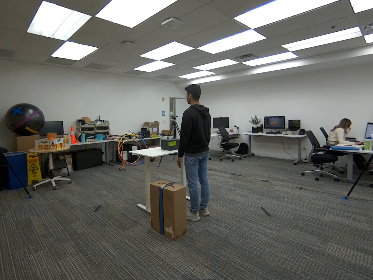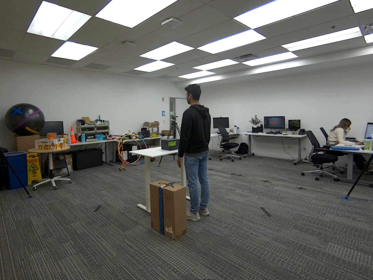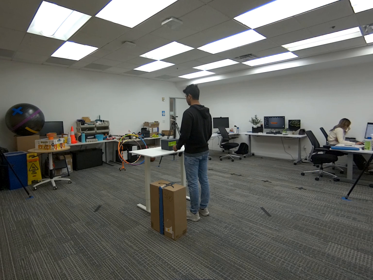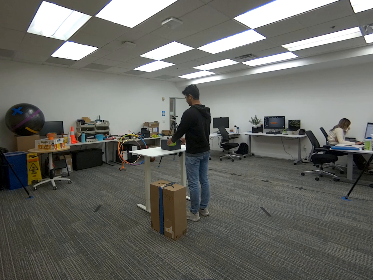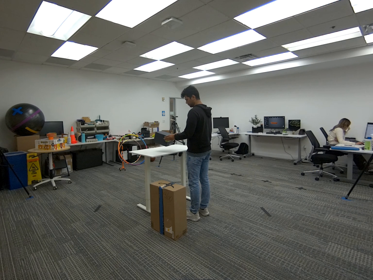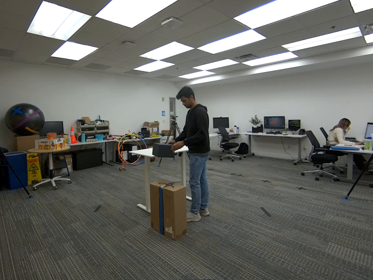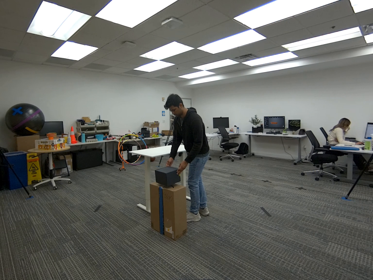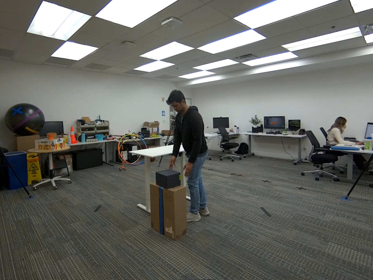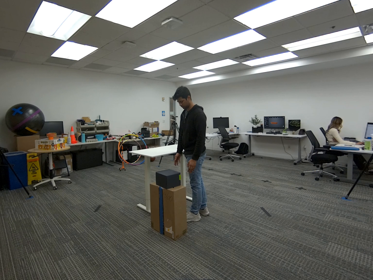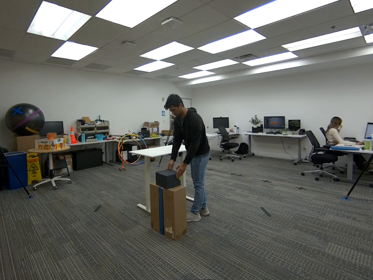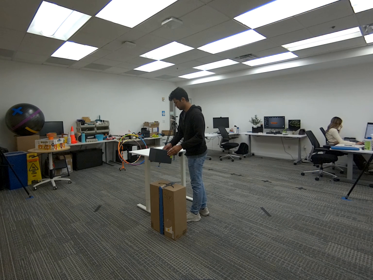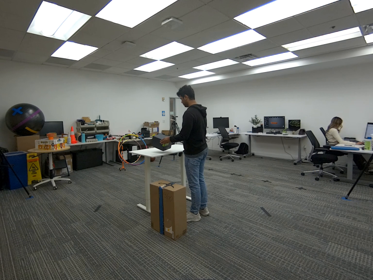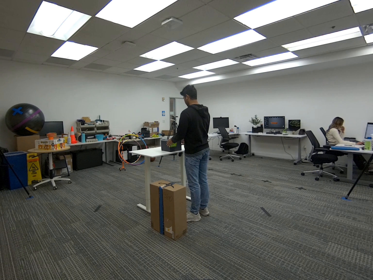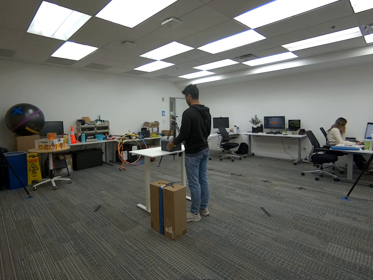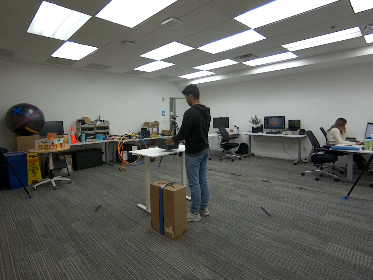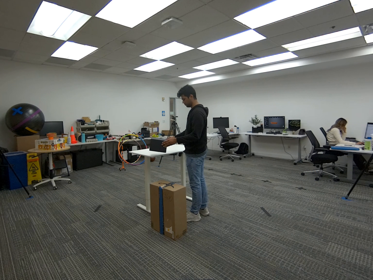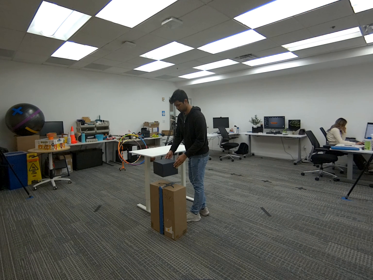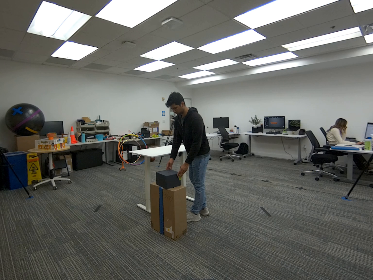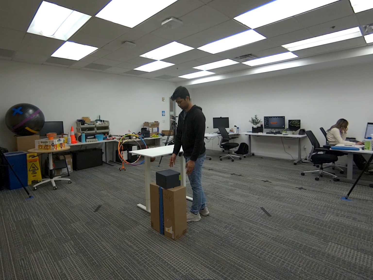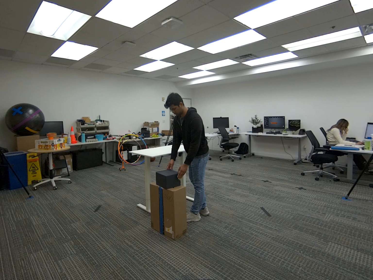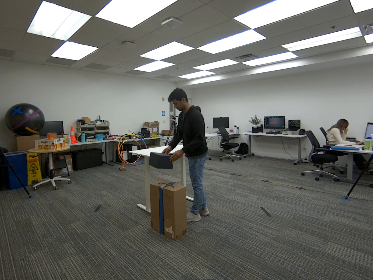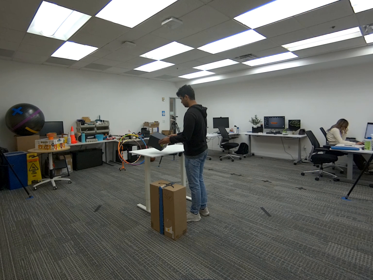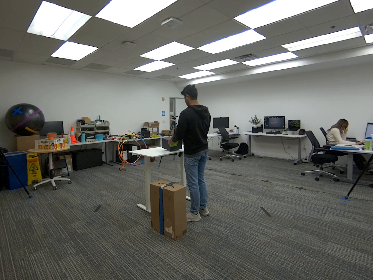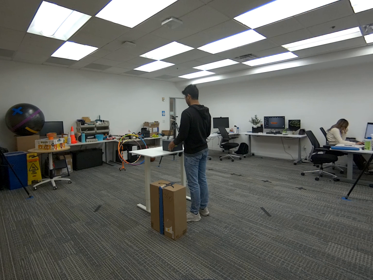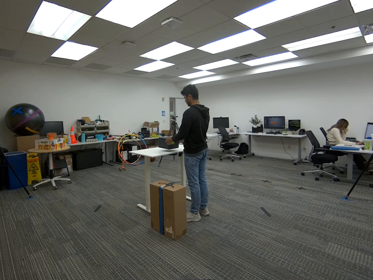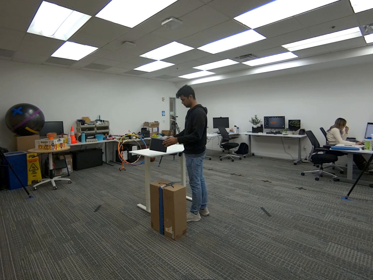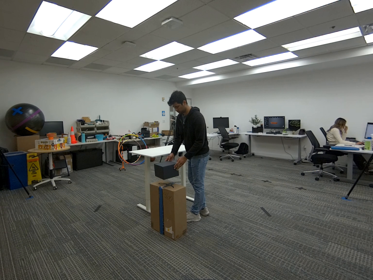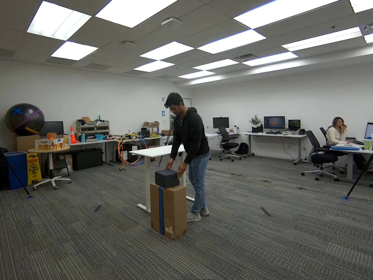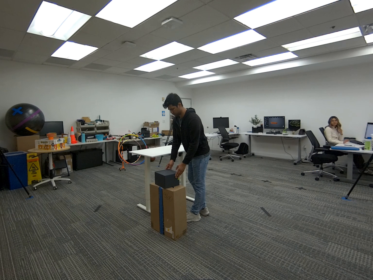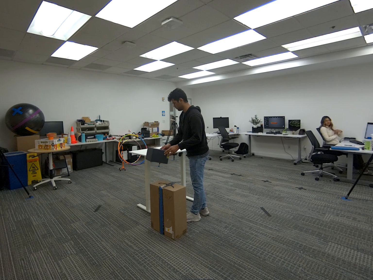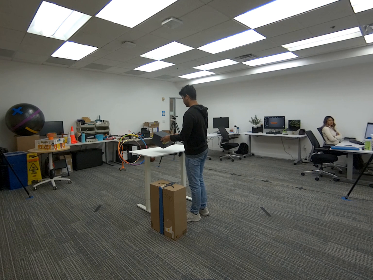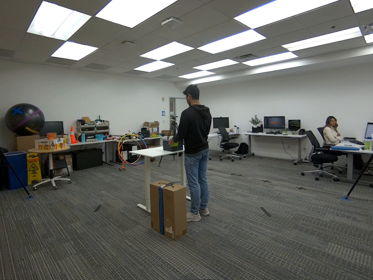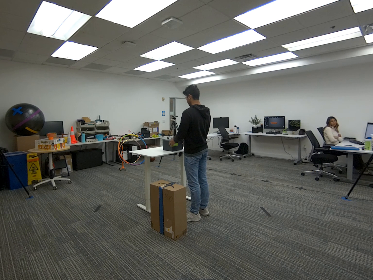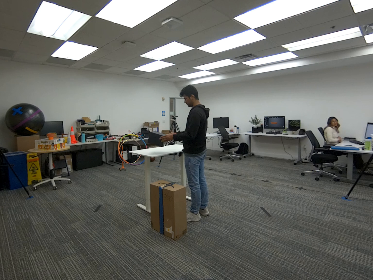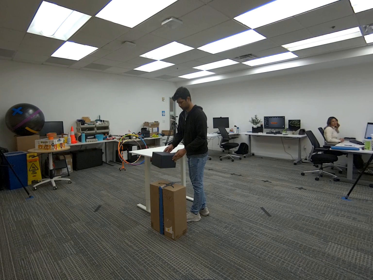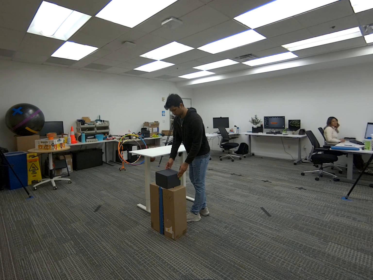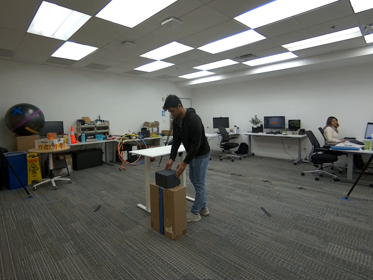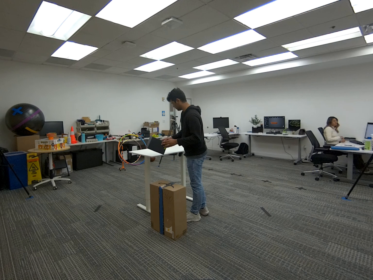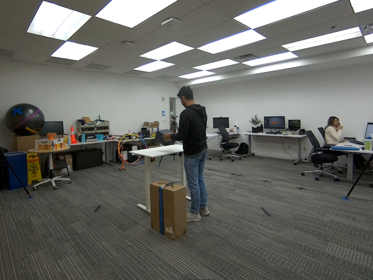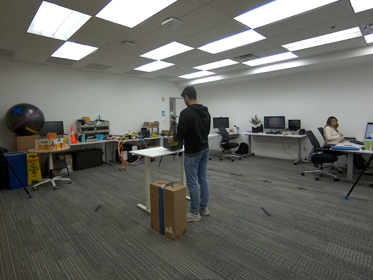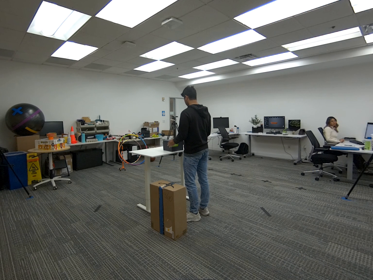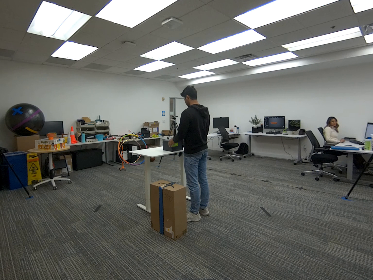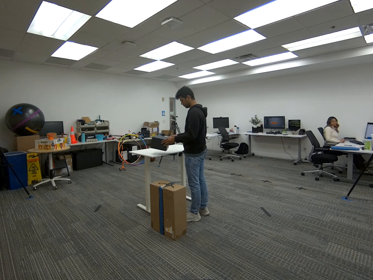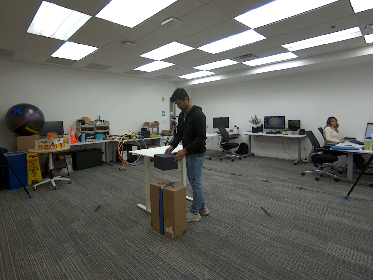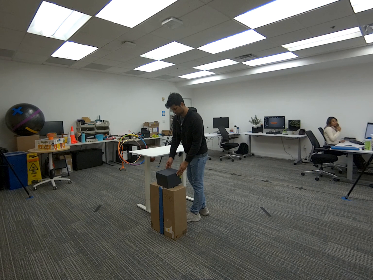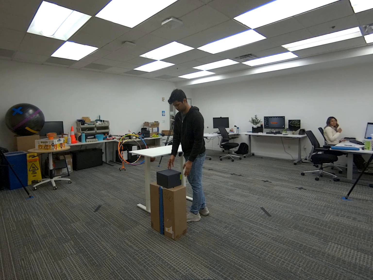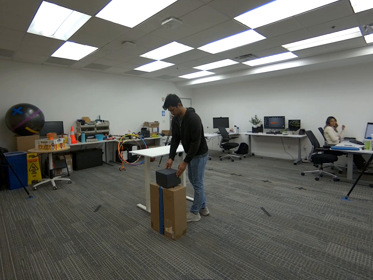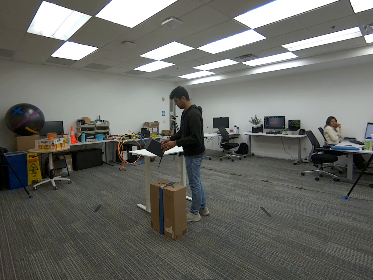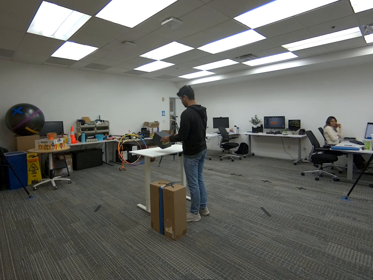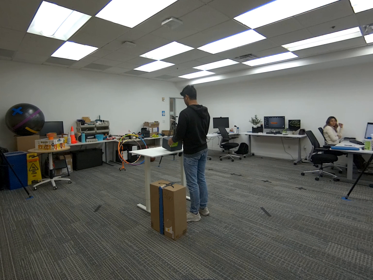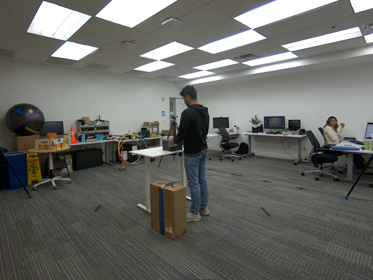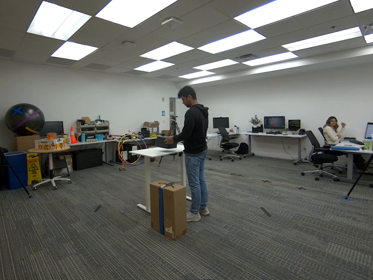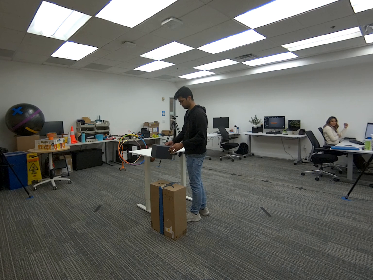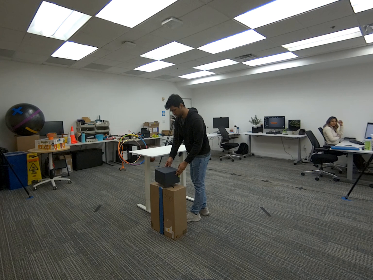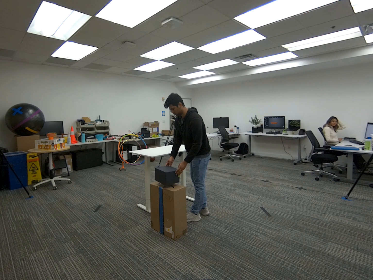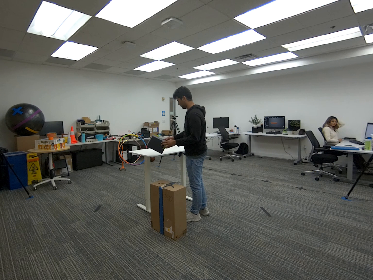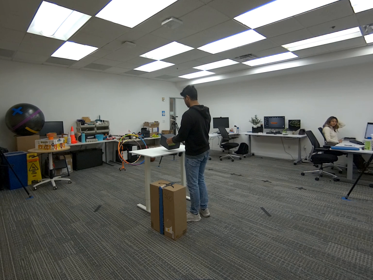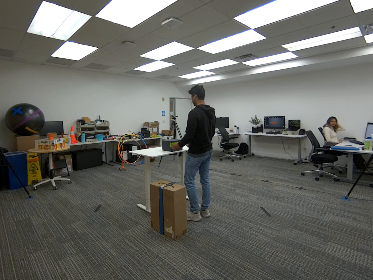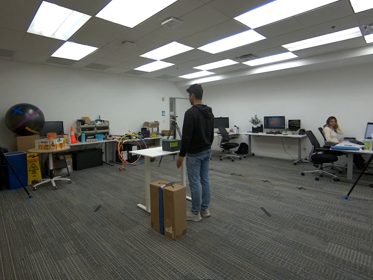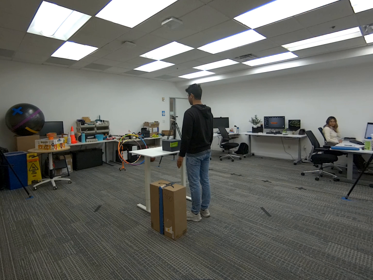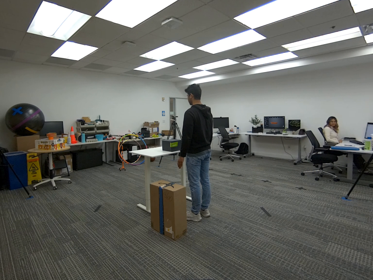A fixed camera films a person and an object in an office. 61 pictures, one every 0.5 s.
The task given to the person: Walk to the black square box from the white desk, grab the black square box with both hands, and place the black square box on top of the big brown cardboard box.
